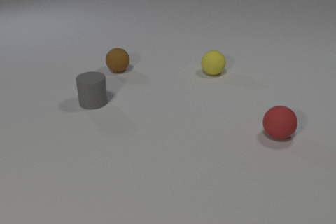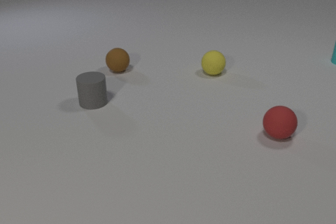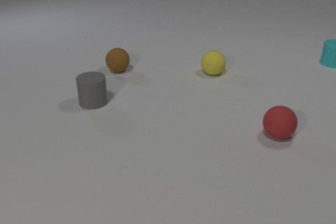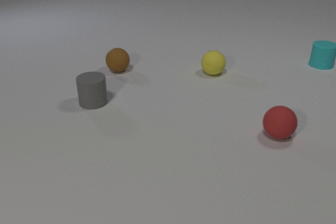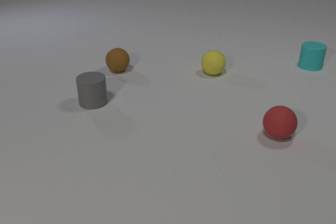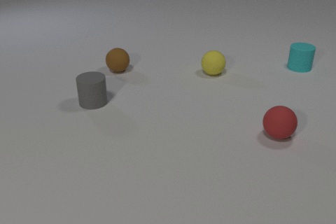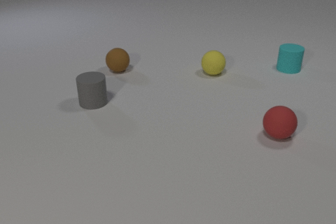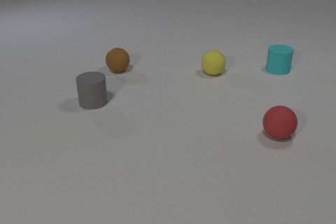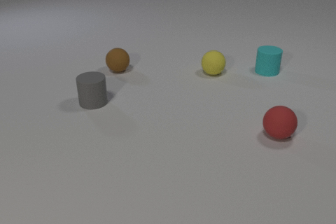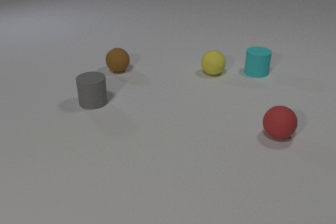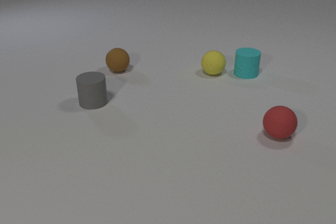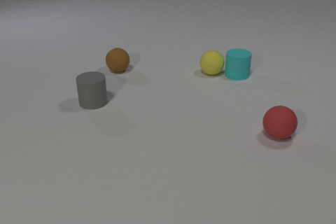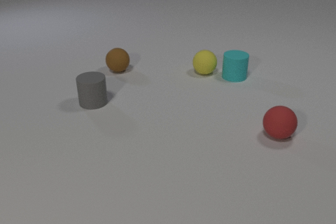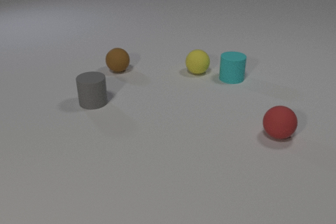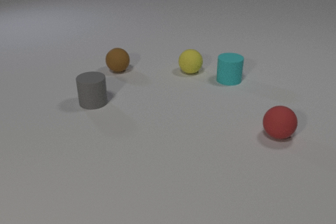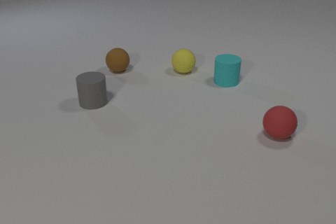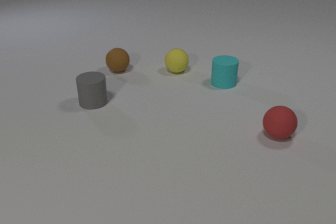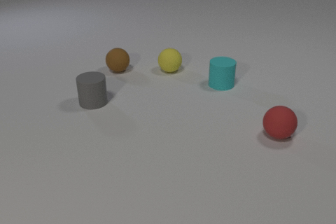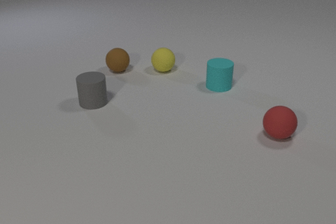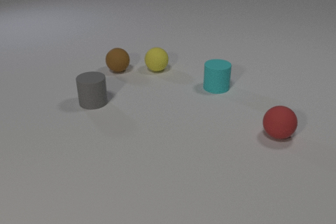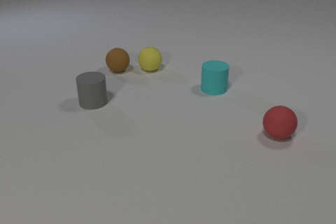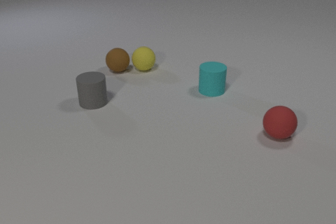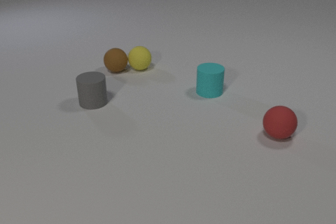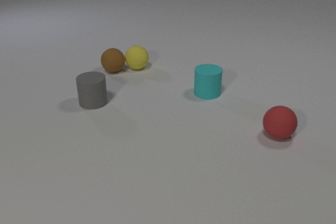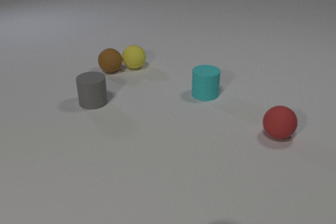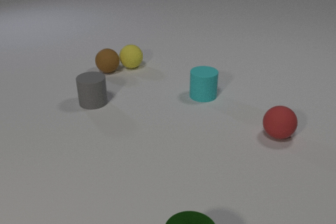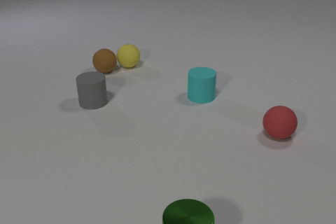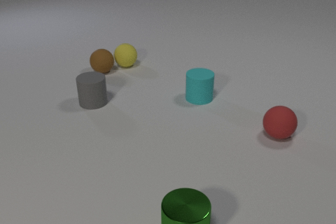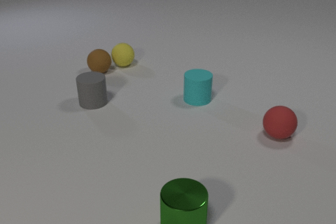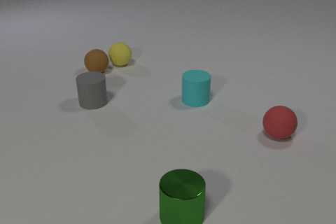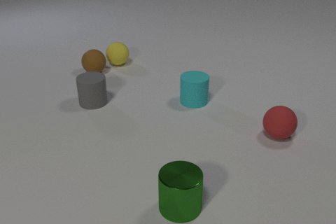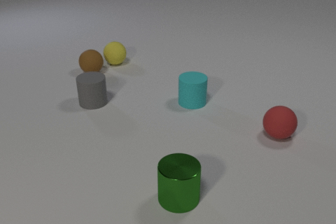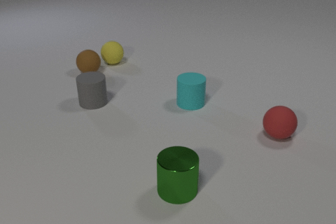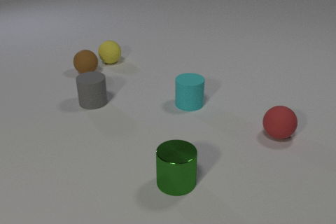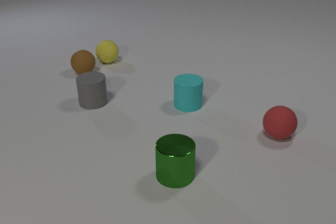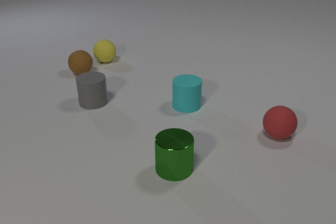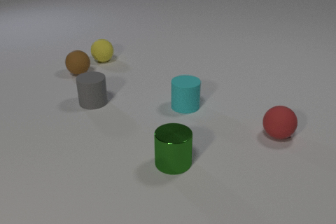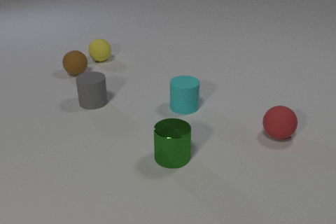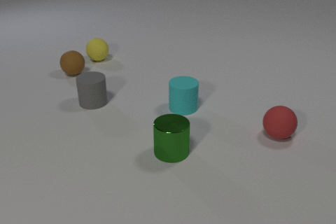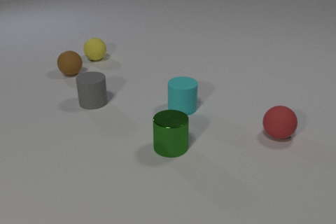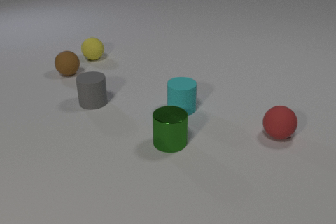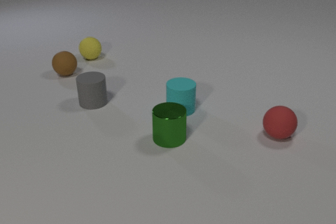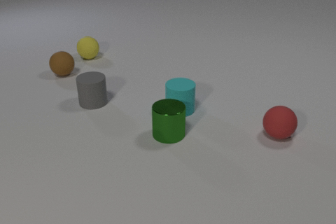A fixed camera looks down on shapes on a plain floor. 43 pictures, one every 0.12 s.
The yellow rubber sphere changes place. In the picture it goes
to the left.
0.00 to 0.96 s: The cyan rubber cylinder comes in at the right edge, slides to the left and toward the camera.
0.96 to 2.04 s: The cyan rubber cylinder slides to the left and toward the camera. The yellow rubber sphere rolls to the left. The cyan rubber cylinder and the yellow rubber sphere collide.
2.04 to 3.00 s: The cyan rubber cylinder slides toward the camera and to the left. The yellow rubber sphere rolls to the left. The green metal cylinder comes in at the bottom edge, slides away from the camera. The brown rubber sphere rolls to the left. The yellow rubber sphere and the brown rubber sphere collide.
3.00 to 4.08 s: The cyan rubber cylinder slides toward the camera and to the left. The yellow rubber sphere rolls to the left and away from the camera. The green metal cylinder slides away from the camera. The brown rubber sphere rolls to the left.
4.08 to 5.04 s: The cyan rubber cylinder slides toward the camera and to the left. The yellow rubber sphere rolls to the left and away from the camera. The green metal cylinder slides away from the camera. The brown rubber sphere rolls to the left.
What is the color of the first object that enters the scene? cyan.
How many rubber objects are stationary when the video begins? 4.
What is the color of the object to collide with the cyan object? yellow.
